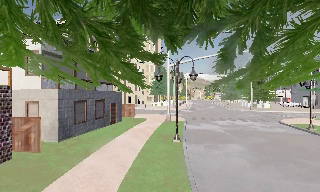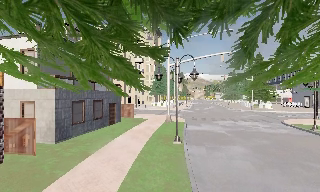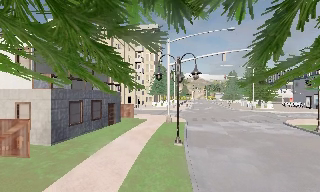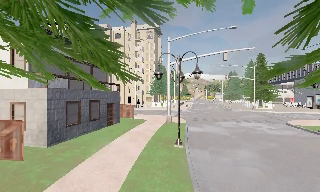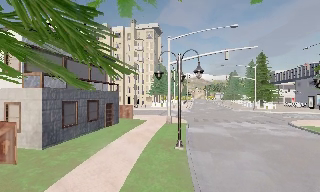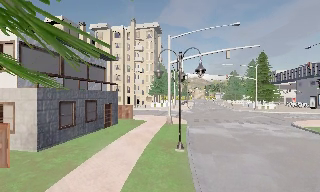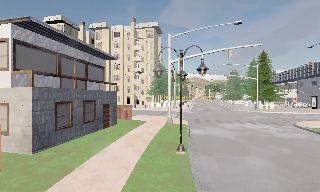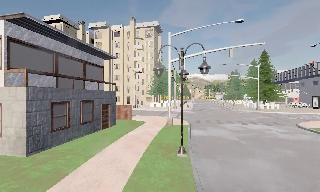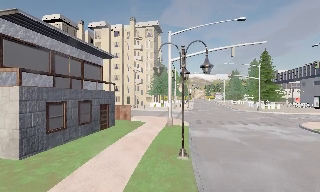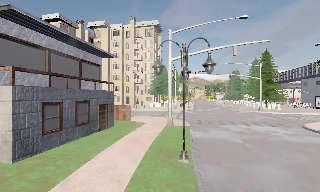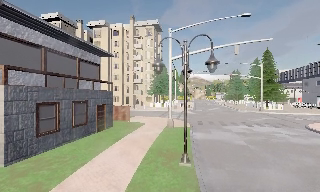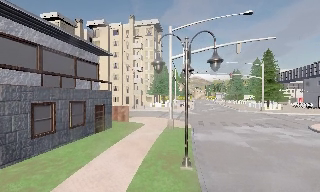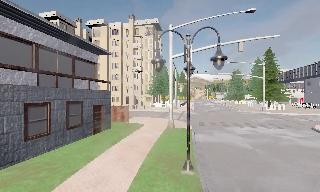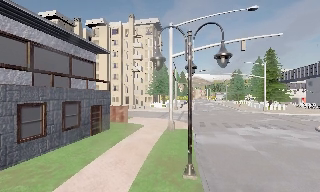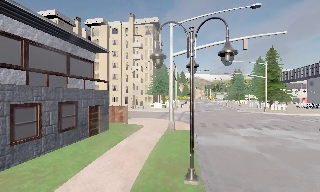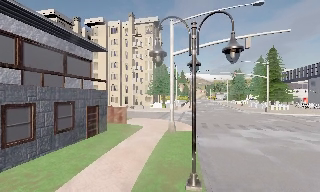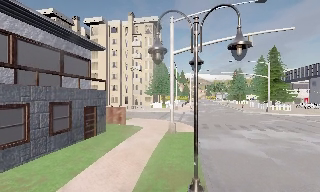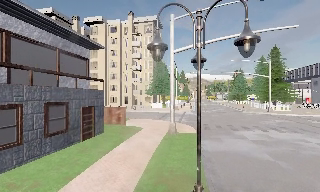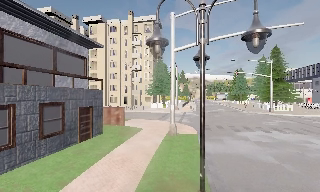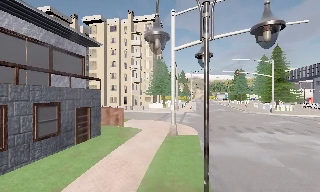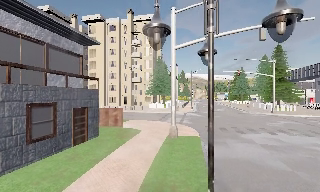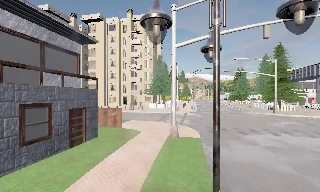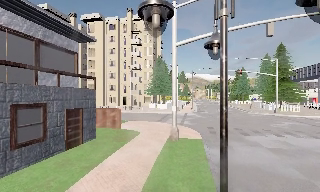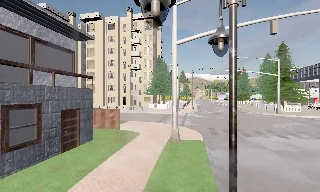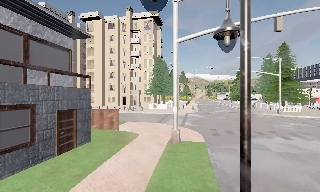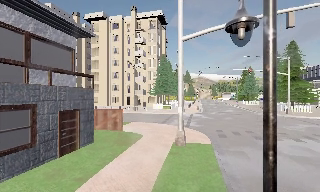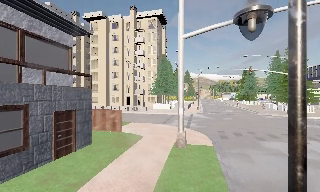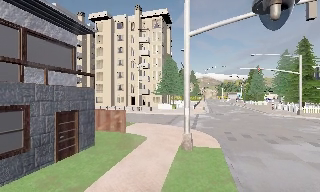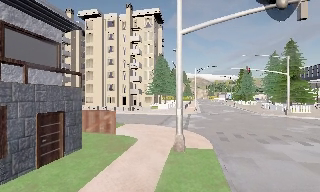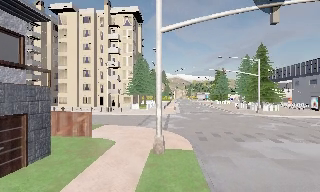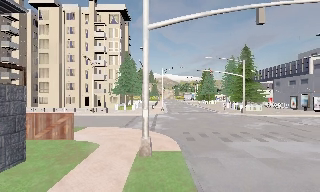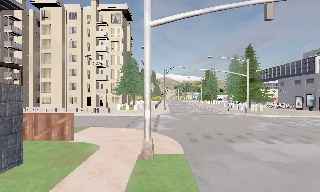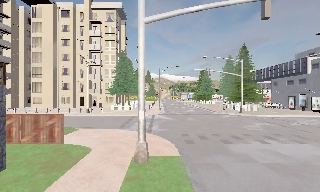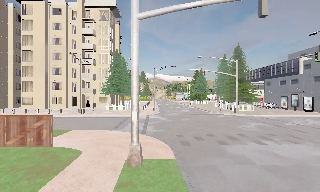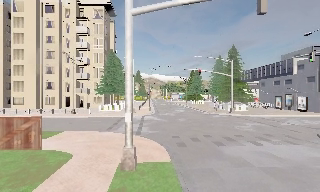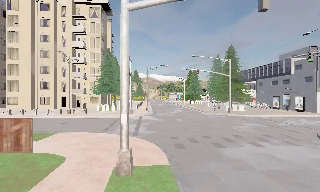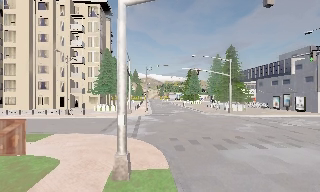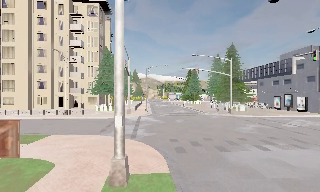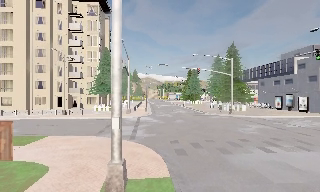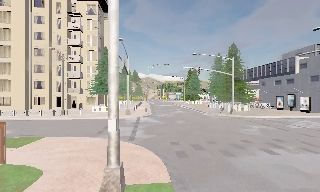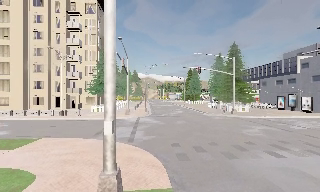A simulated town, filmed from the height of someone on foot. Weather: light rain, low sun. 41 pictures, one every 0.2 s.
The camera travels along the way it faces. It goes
forward.
0.0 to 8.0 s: The scene slides to the left, as the camera pans about 15 degrees to its right. It travels forward, about 12 m, so what stands in front looms larger.
The film runs forward here.
